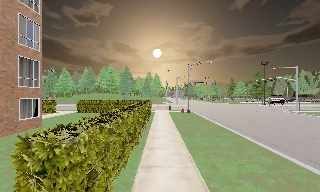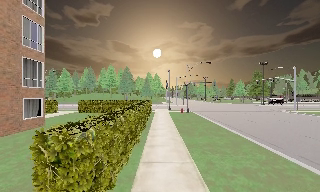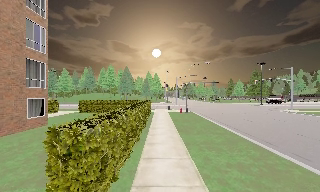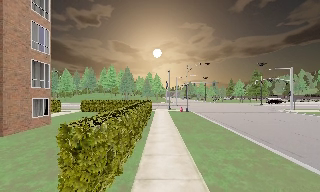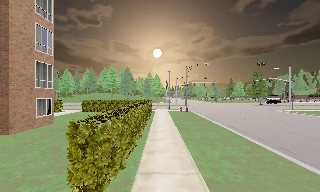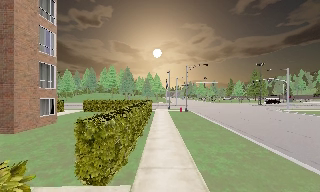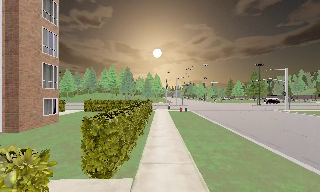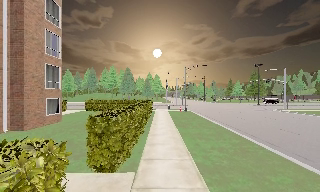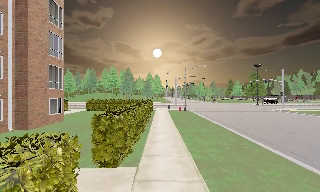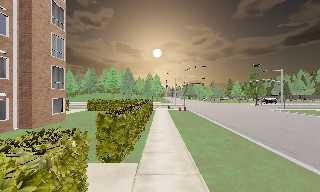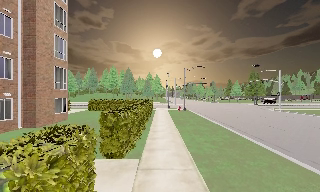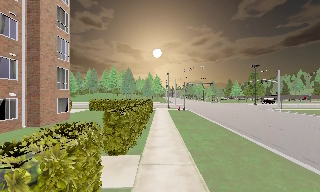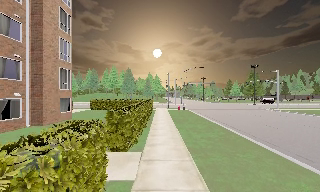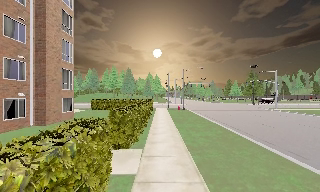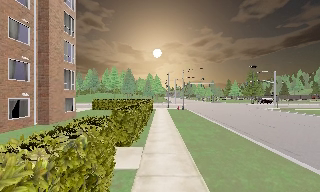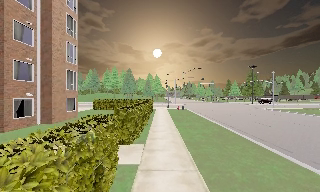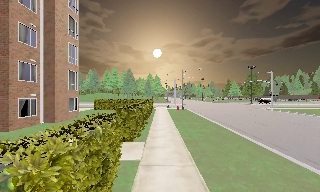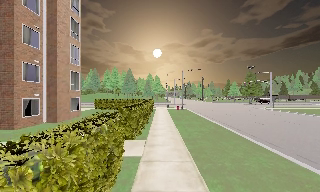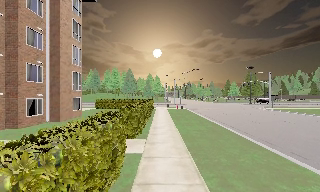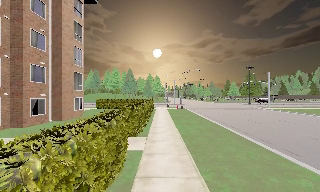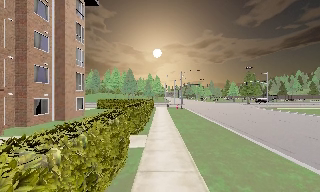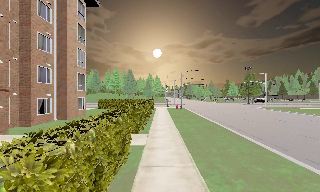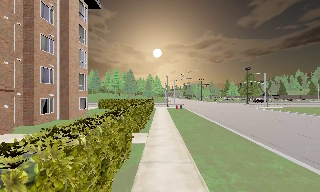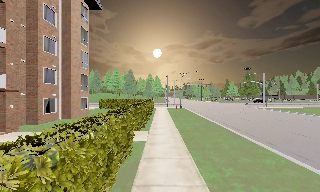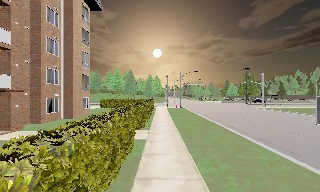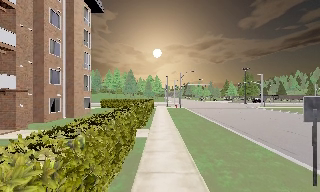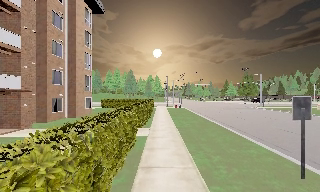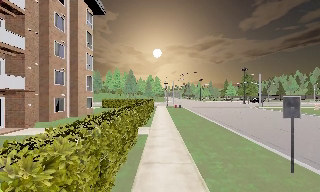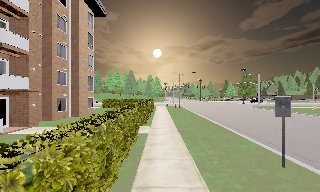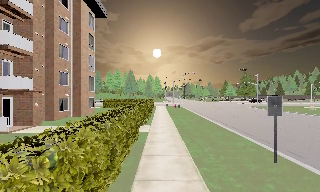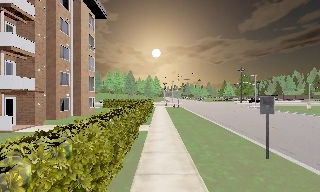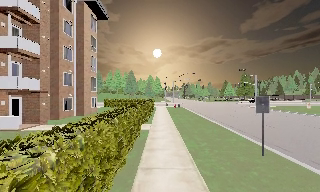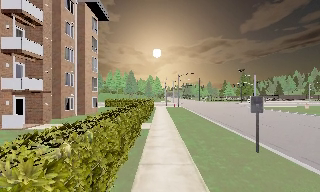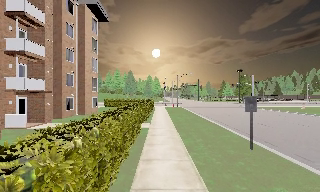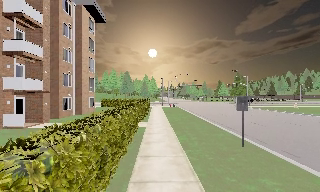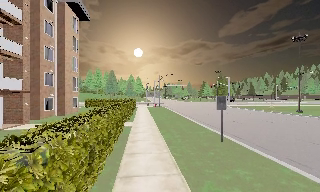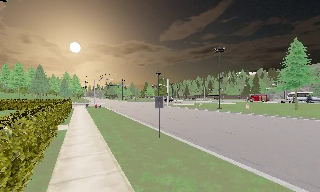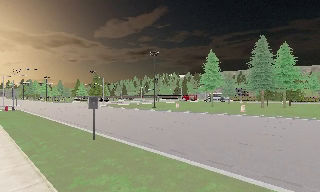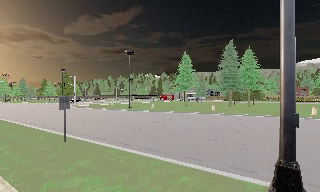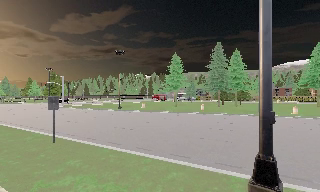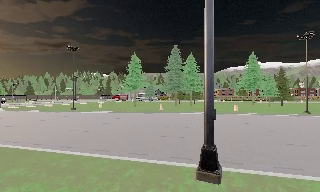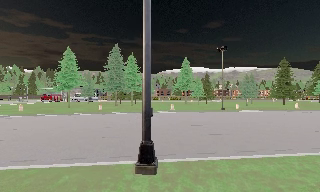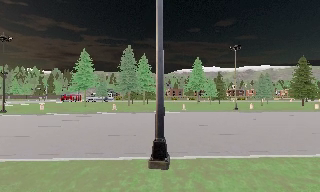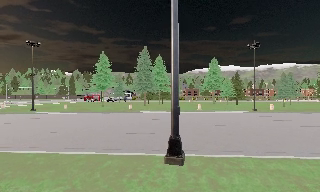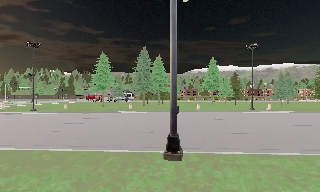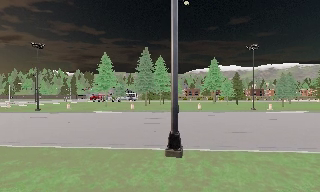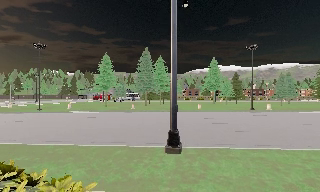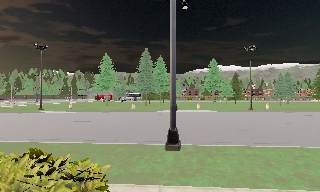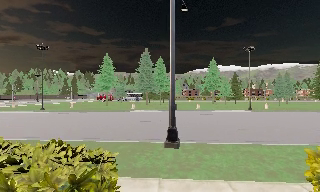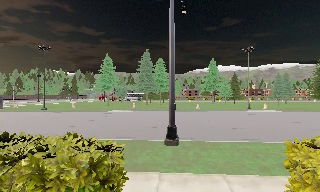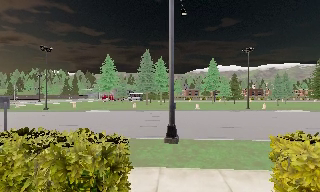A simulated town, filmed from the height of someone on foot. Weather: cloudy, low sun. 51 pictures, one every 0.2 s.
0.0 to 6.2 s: The camera travels backward, about 12 m, so what stands in front gets smaller.
6.2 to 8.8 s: The camera swings to its right by about 85 degrees, and the scene slides to the left. It travels backward, about 4.5 m.
8.8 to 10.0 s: The camera travels backward, about 2.5 m, so what stands in front gets smaller.
The film runs backward here.
